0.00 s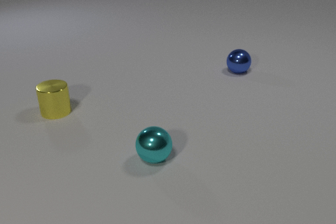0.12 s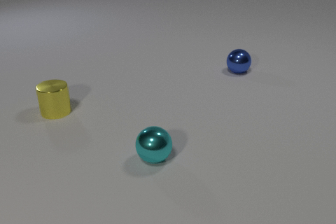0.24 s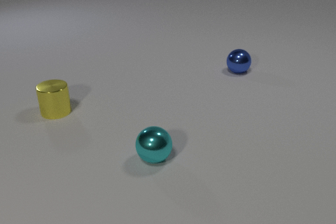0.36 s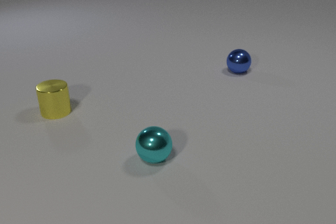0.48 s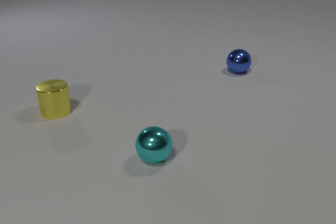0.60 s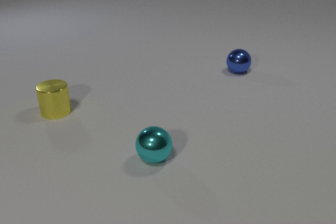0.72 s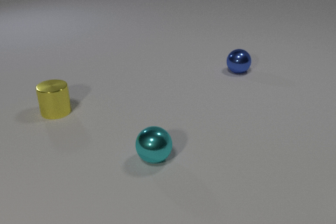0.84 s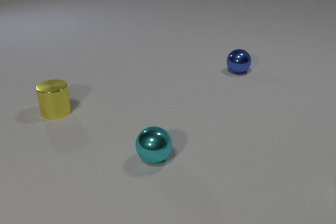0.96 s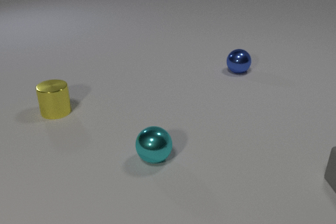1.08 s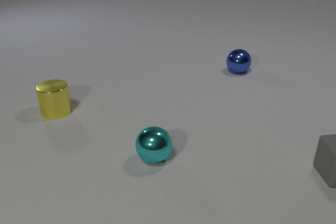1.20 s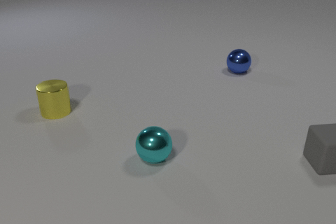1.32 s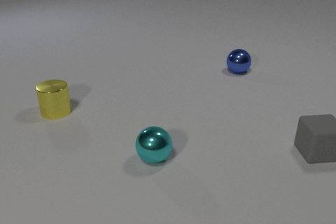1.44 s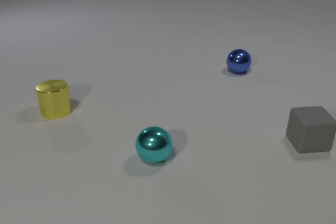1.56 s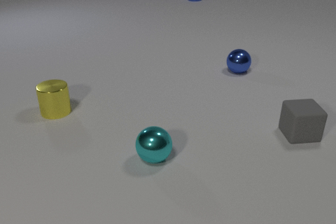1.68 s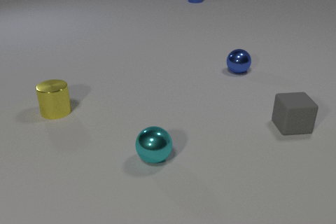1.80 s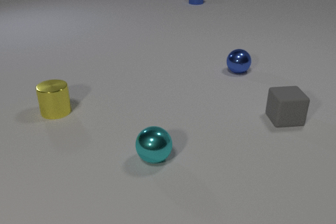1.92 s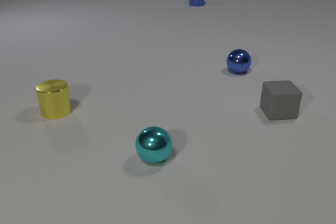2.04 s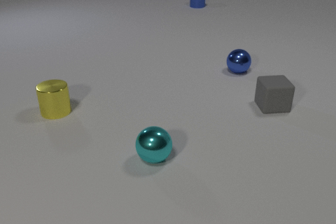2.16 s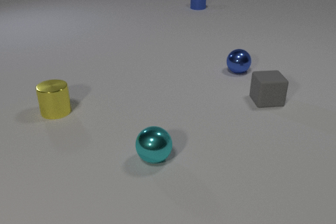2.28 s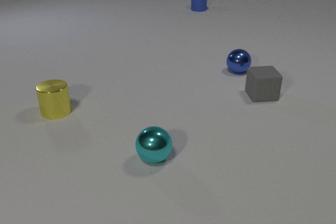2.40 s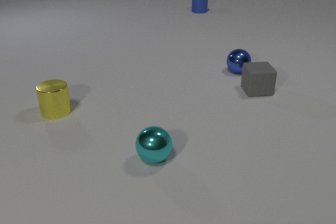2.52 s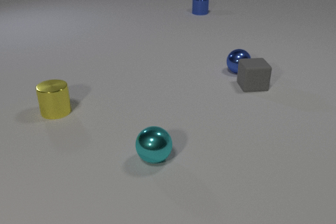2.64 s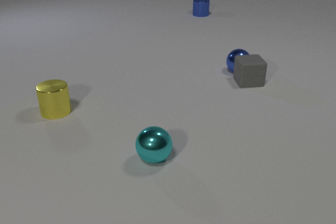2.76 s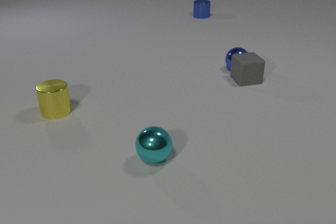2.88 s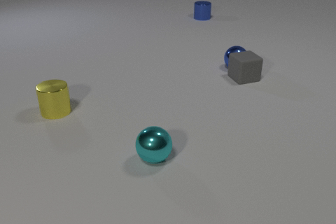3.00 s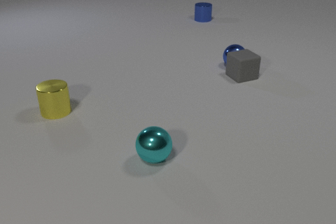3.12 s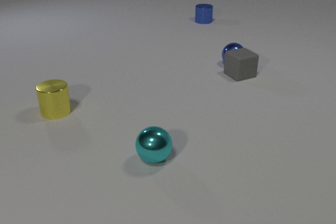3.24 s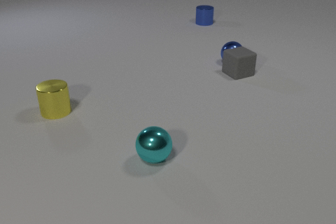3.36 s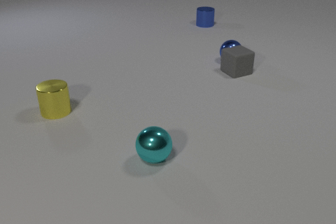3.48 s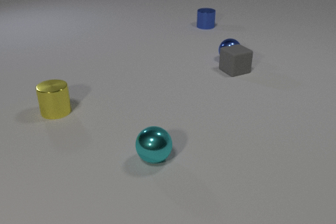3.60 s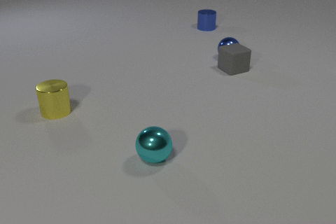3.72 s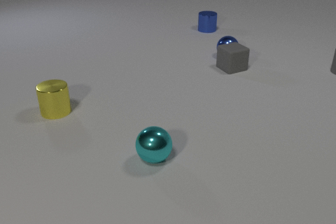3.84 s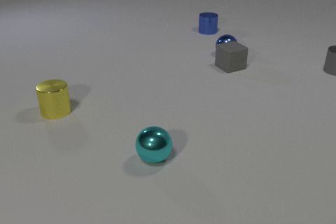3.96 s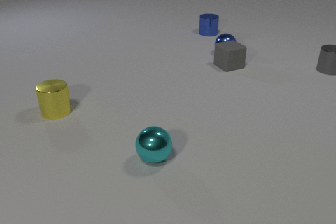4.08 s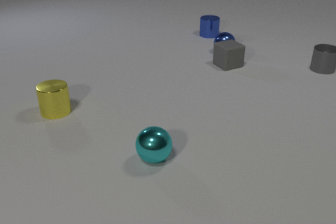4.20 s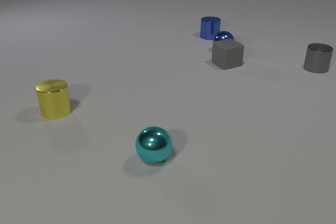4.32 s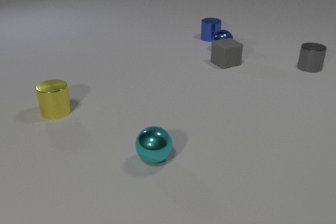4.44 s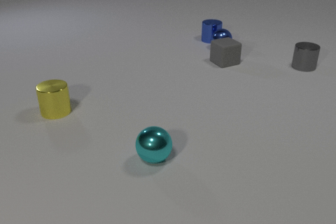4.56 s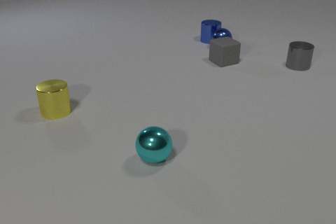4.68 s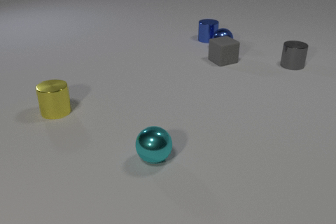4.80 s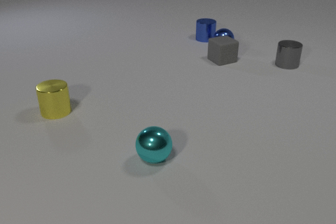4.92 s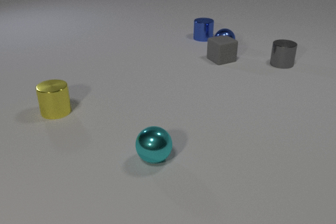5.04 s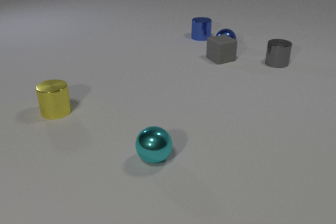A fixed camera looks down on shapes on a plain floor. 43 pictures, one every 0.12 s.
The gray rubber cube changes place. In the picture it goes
away from the camera.
The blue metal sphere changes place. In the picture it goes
away from the camera.
0.00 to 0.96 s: The gray rubber cube comes in at the right edge, slides away from the camera and to the left.
0.96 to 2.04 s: The gray rubber cube slides away from the camera and to the left. The blue metal cylinder comes in at the top edge, slides toward the camera.
2.04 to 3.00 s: The gray rubber cube slides away from the camera and to the left. The blue metal sphere rolls away from the camera. The blue metal cylinder slides toward the camera. The gray rubber cube and the blue metal sphere collide.
3.00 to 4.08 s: The gray rubber cube slides away from the camera and to the left. The blue metal sphere rolls away from the camera. The blue metal cylinder slides toward the camera. The gray metal cylinder comes in at the right edge, slides to the left.
4.08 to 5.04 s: The gray rubber cube slides away from the camera and to the left. The blue metal sphere rolls away from the camera. The blue metal cylinder slides toward the camera and to the left. The gray metal cylinder slides to the left. The blue metal sphere and the blue metal cylinder collide.
How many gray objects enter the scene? 2.
What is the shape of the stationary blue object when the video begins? sphere.
Are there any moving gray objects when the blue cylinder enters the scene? yes.
